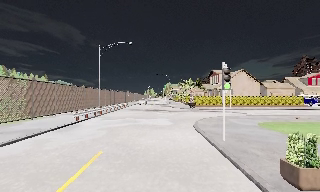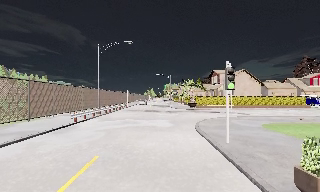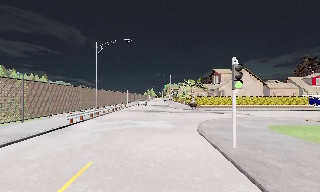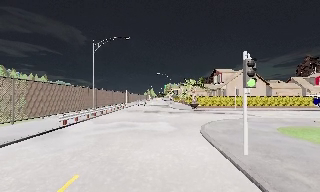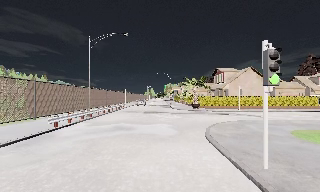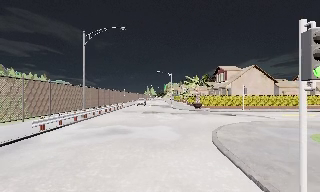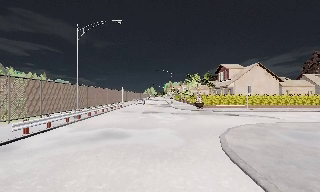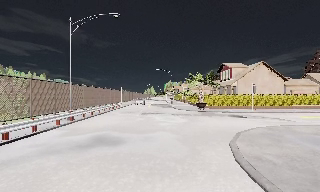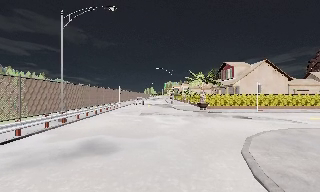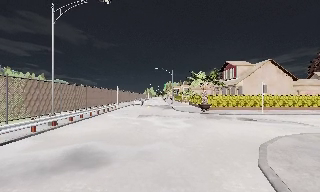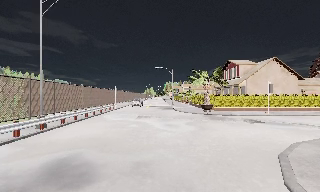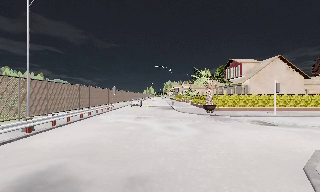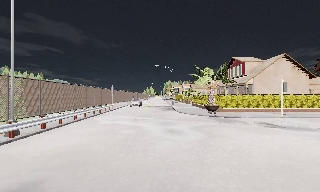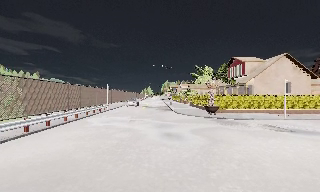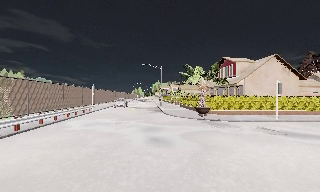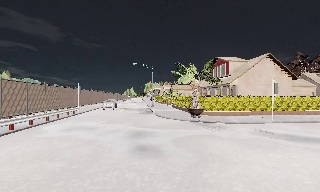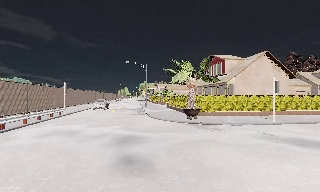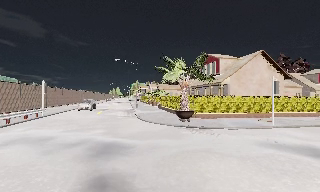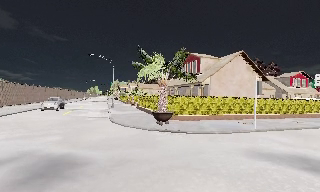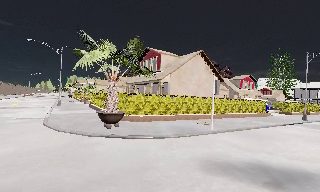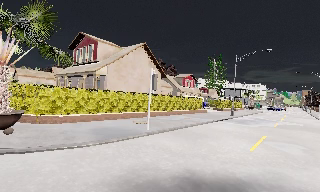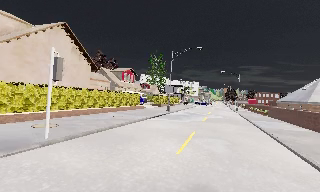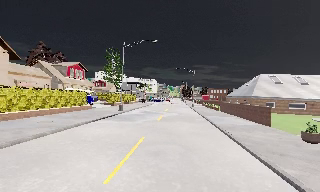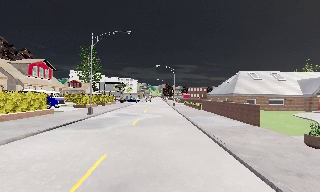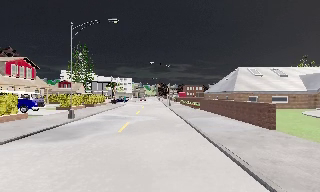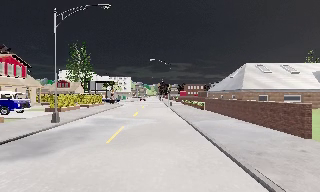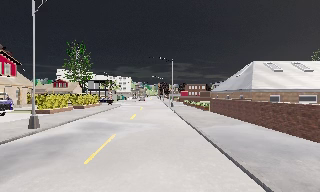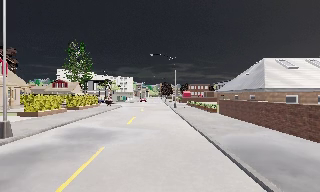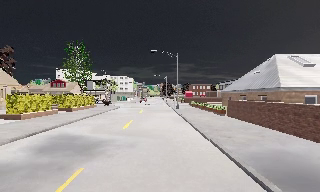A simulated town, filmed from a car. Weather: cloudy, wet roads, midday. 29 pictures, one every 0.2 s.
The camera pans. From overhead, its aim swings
clockwise.
The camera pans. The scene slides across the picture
to the left.
0.0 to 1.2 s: The camera travels forward, about 4.5 m, so what stands in front looms larger. It gains speed.
1.2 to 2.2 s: The camera travels forward, about 4.5 m, so what stands in front looms larger.
2.2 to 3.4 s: The camera swings to its right by about 10 degrees, and the scene slides to the left. It travels forward, about 6 m, so what stands in front looms larger.
3.4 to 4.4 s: The scene slides to the left, as the camera pans about 70 degrees to its right. It travels forward and to its right, about 9 m.
4.4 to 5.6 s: The camera travels forward, about 12 m, so what stands in front looms larger.
The film runs forward here.
